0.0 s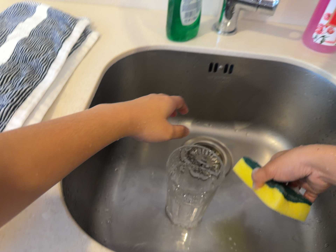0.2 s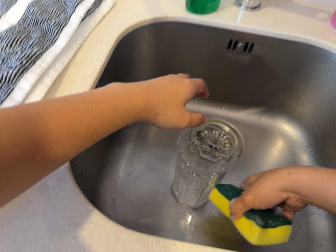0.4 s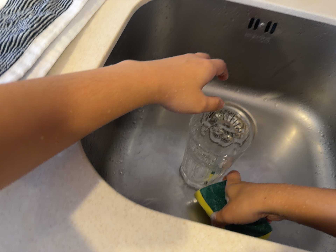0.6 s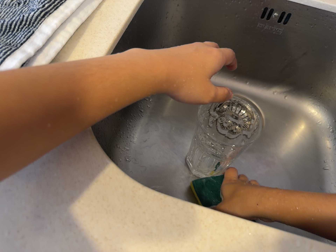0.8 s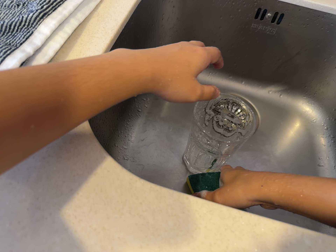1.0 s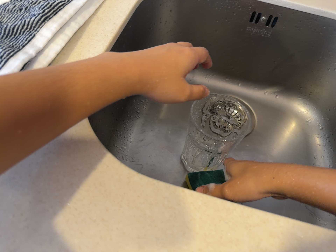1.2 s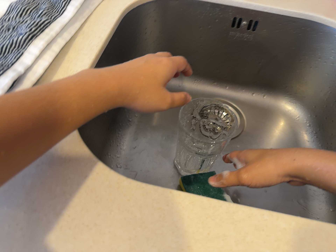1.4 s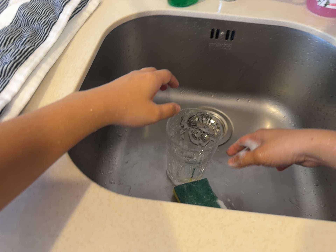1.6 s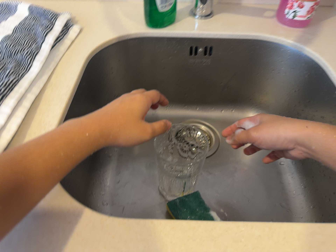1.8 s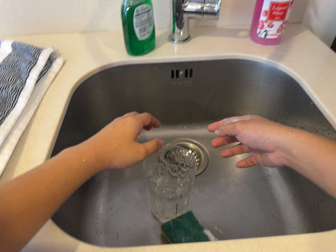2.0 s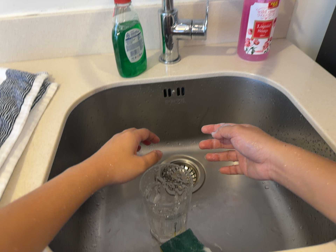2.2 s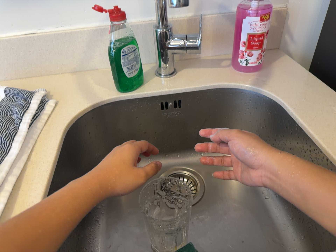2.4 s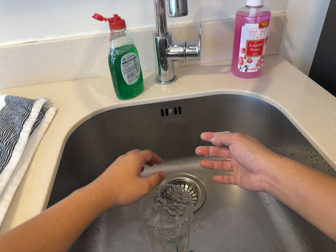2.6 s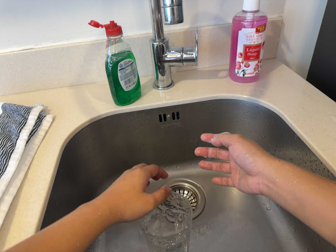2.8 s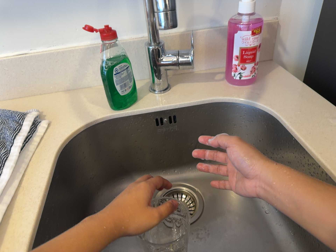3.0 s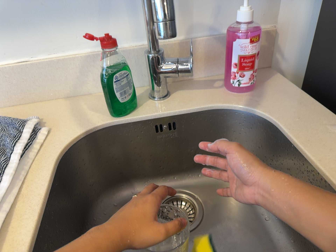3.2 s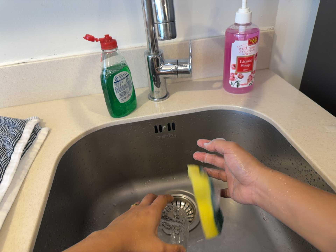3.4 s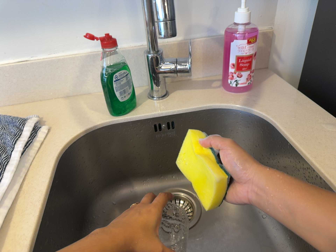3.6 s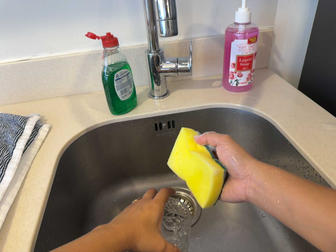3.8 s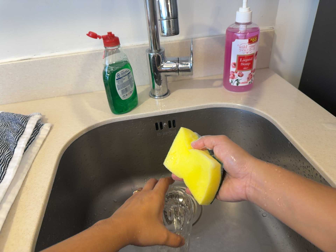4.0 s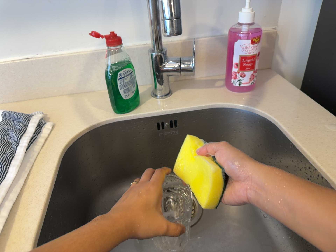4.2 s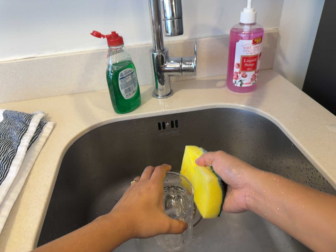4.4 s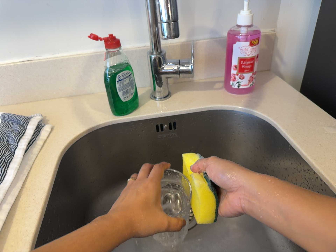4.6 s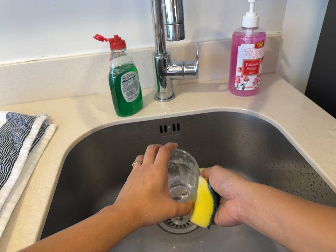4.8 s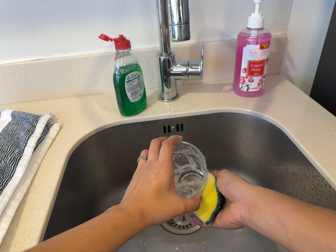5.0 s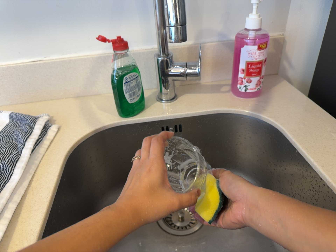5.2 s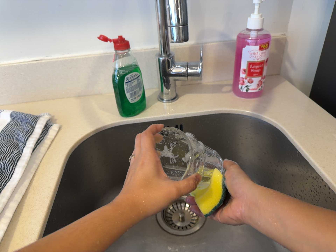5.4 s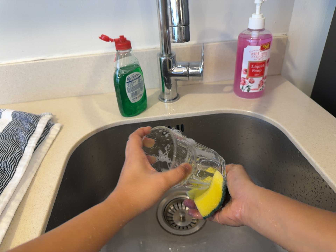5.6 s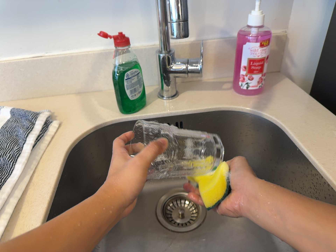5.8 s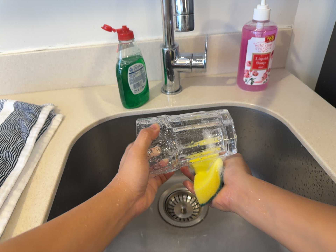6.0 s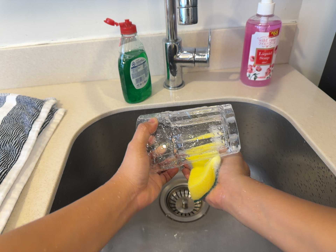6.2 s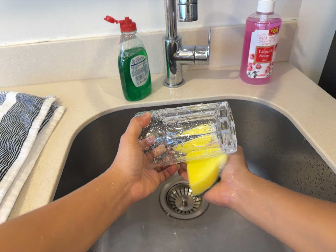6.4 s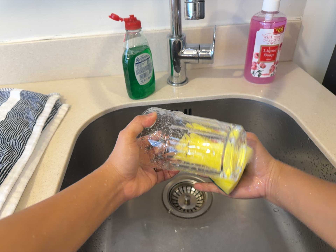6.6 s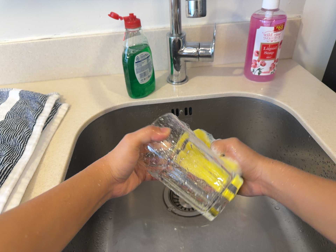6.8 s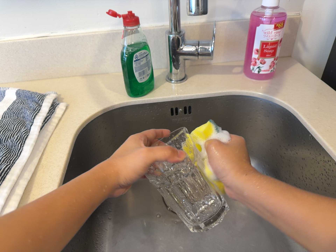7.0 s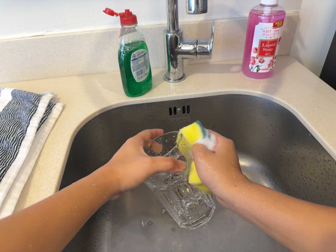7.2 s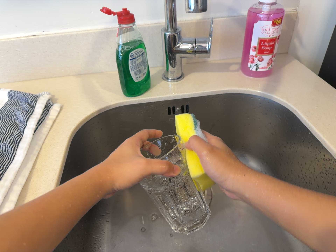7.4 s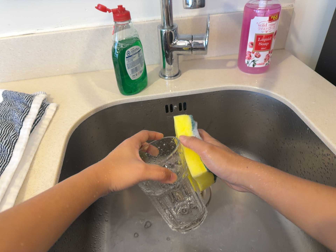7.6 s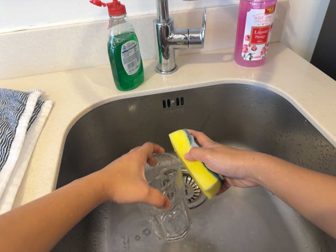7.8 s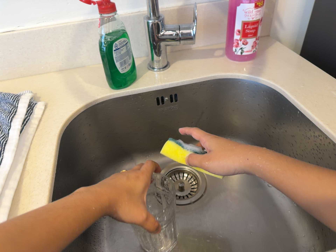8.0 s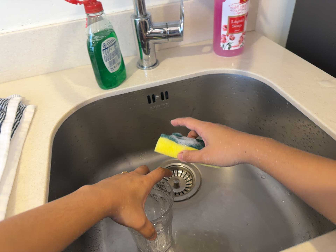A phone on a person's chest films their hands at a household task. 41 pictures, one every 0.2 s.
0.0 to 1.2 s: The camera shifts only a little, or ends up much as it began.
1.2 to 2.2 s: The camera's aim tips toward the top of its view by about 15 degrees, and the scene shifts downward. It rolls about its line of sight by about 20 degrees, and the scene rotates counterclockwise.
2.2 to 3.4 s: The camera shifts only a little, or ends up much as it began.
3.4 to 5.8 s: The camera shifts only a little, or ends up much as it began.
5.8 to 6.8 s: The camera shifts only a little, or ends up much as it began.
6.8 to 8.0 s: The camera rolls about its line of sight by about 10 degrees, and the scene rotates counterclockwise.
The film runs backward here.
